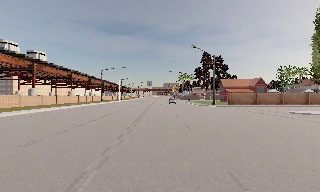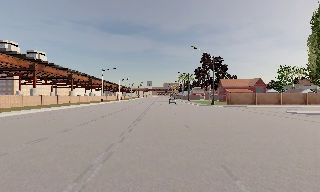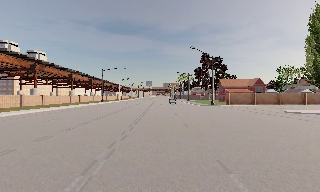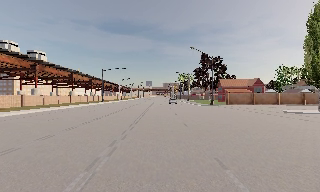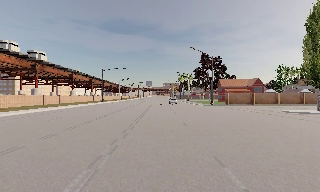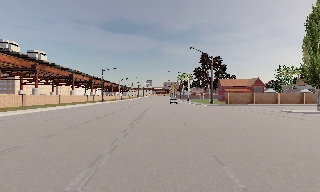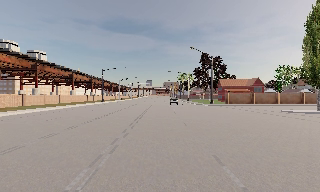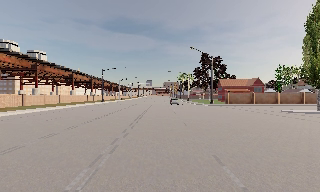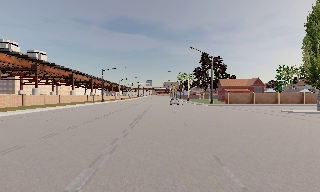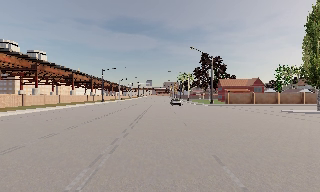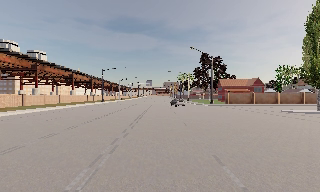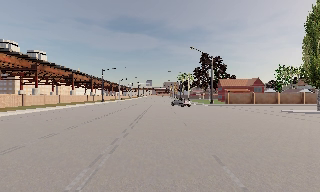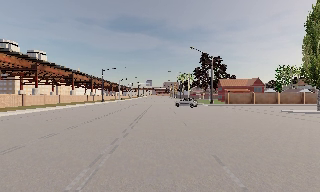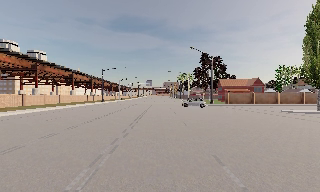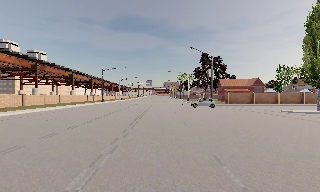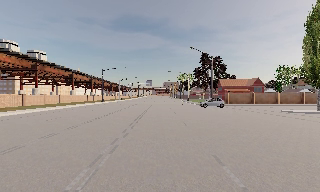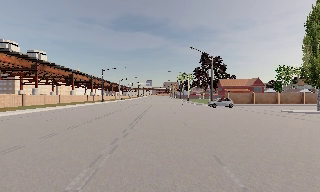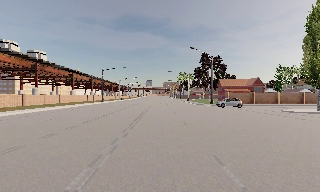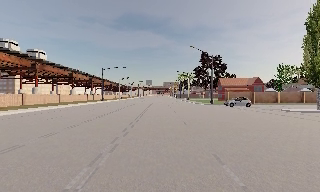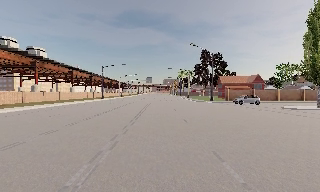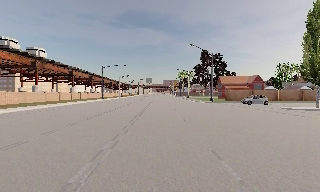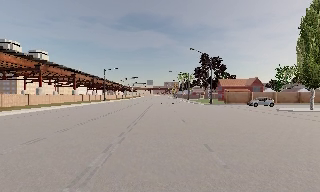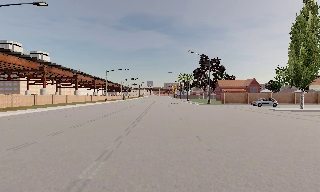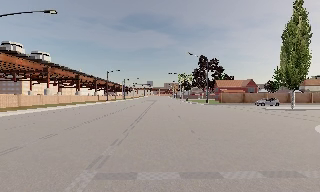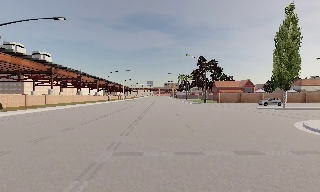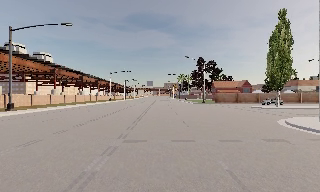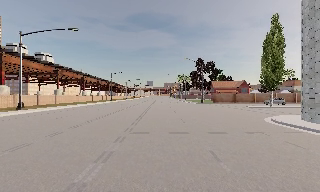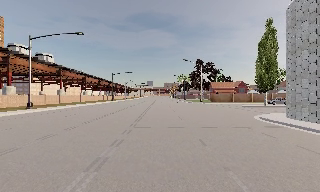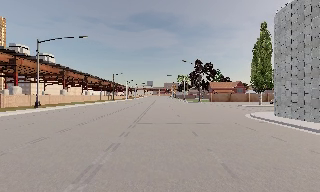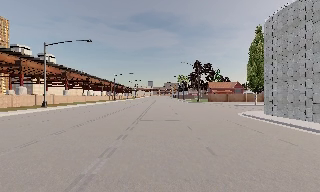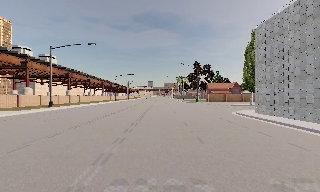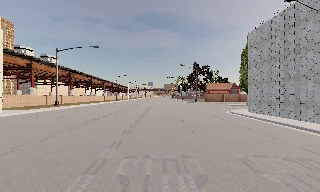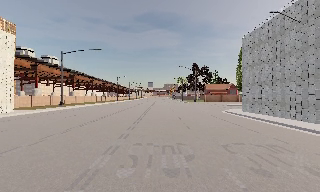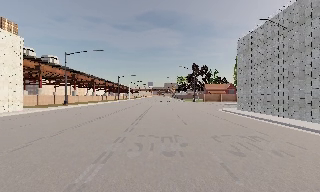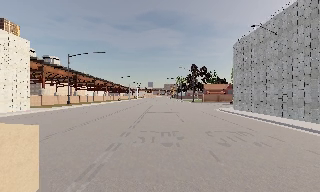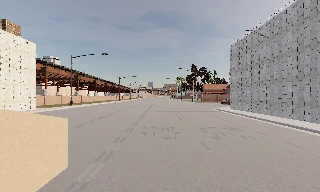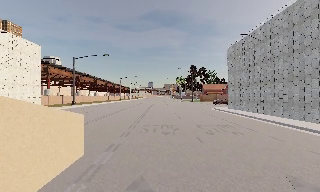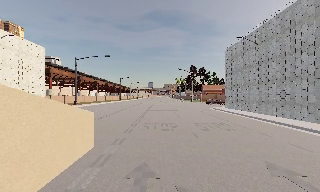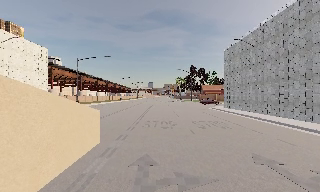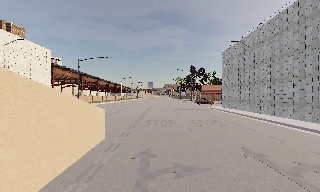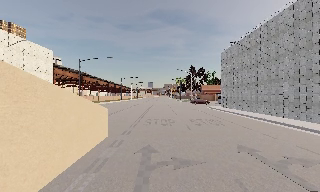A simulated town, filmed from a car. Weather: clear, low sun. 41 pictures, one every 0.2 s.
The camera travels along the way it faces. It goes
backward.
0.0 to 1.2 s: The camera travels backward, about 1 m, so what stands in front gets smaller. It loses speed.
1.2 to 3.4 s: The camera keeps its place and its aim.
3.4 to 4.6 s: The camera travels backward, about 4 m, so what stands in front gets smaller. It gains speed.
4.6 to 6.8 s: The camera travels backward, about 15 m, so what stands in front gets smaller.
6.8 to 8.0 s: The camera travels backward, about 4.5 m, so what stands in front gets smaller. It loses speed.
The film runs backward here.
